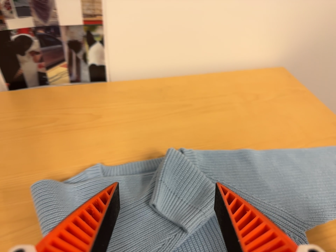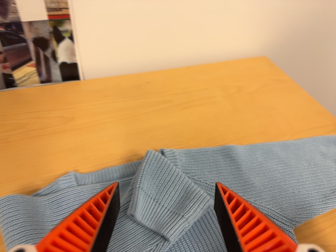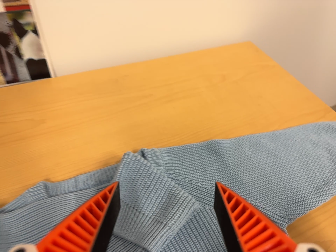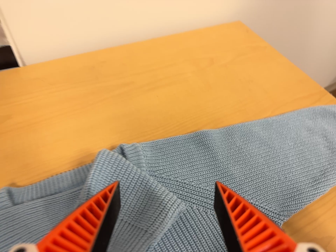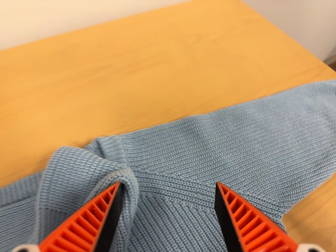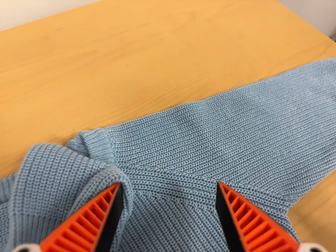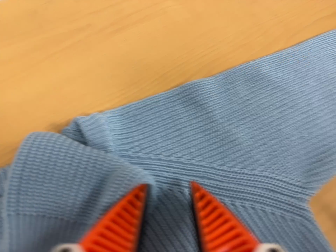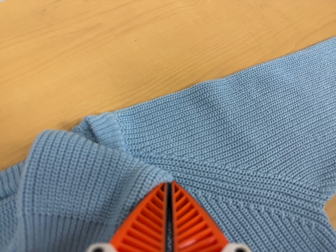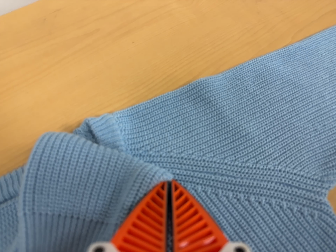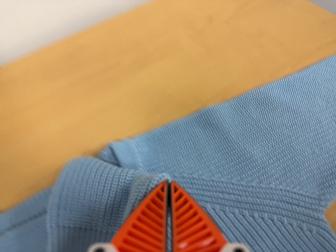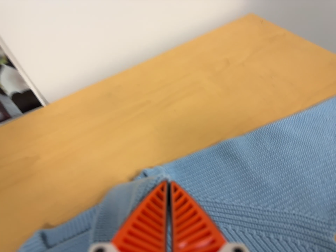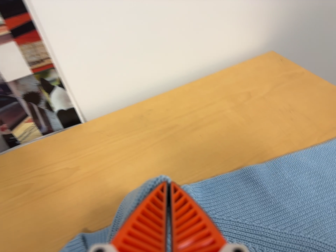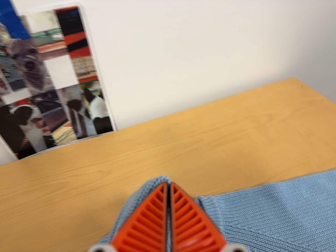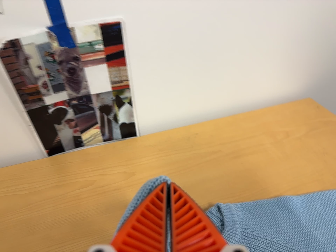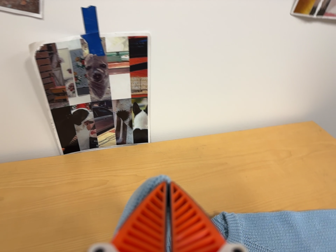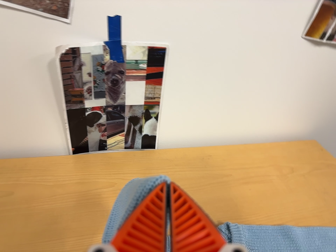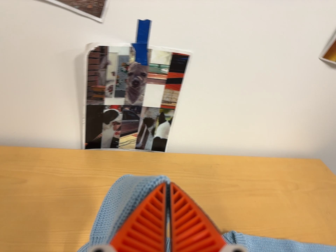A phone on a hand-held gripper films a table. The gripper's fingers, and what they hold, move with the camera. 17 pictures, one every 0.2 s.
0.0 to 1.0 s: The camera travels forward and to its right, about 20 cm, so what stands in front looms larger. Its aim tips toward the bottom of its view by about 15 degrees, and the scene shifts upward. It rolls about its line of sight by about 15 degrees, and the scene rotates counterclockwise.
1.0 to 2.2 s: The scene slides to the right, as the camera pans about 10 degrees to its left. It travels backward and to its left, about 10 cm, so what stands in front gets smaller. Its aim tips toward the top of its view by about 10 degrees, and the scene shifts downward.
2.2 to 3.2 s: The camera travels to its left and backward, about 22 cm, so close, fixed things drift to the right. Its aim tips toward the top of its view by about 10 degrees, and the scene shifts downward. It rolls about its line of sight by about 25 degrees, and the scene rotates clockwise.
The film runs backward here.
